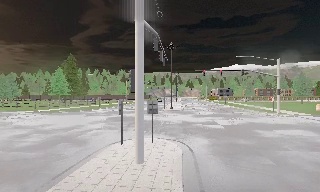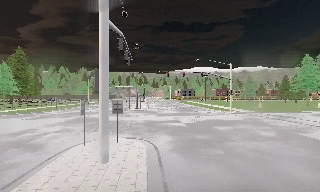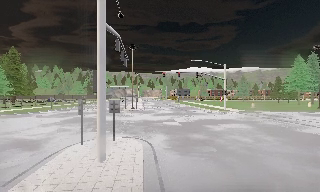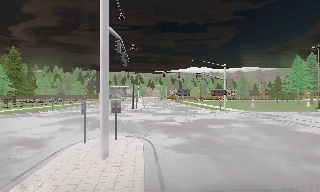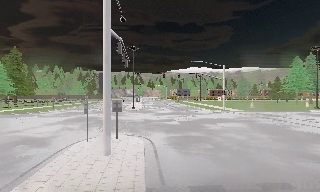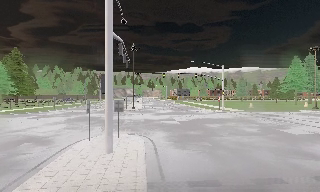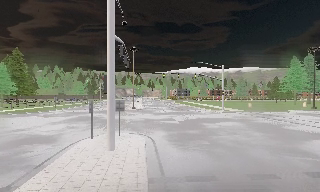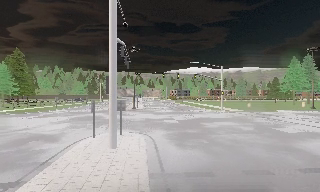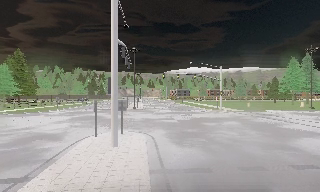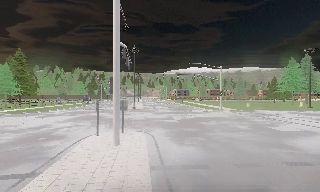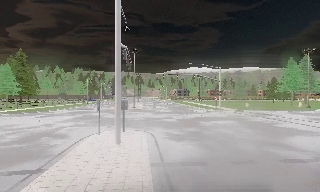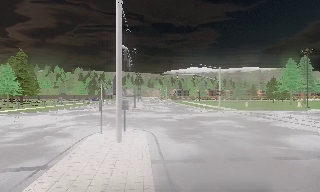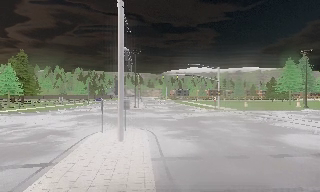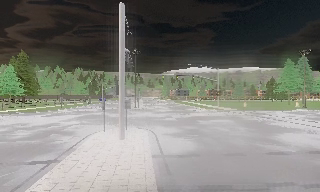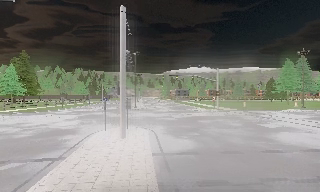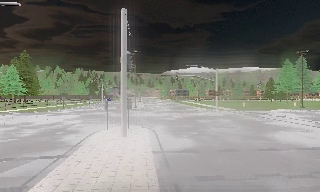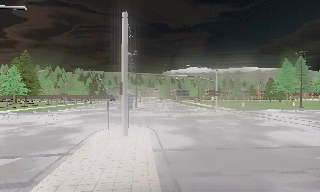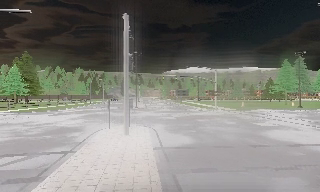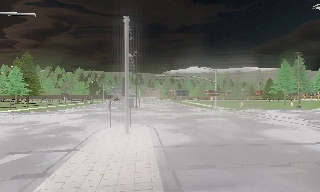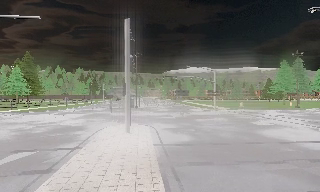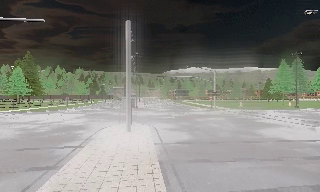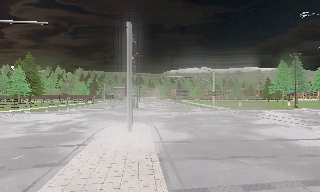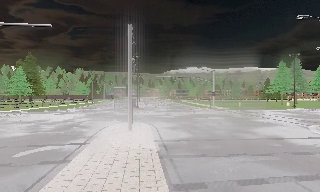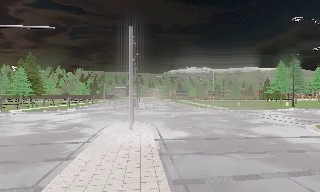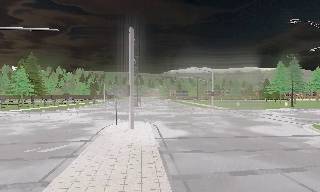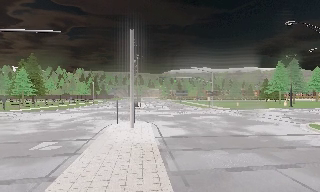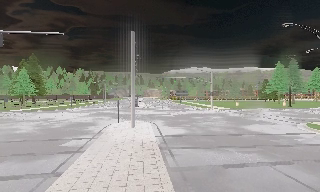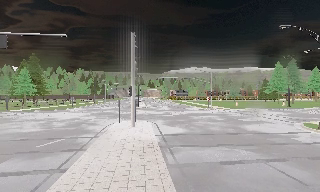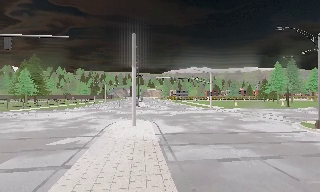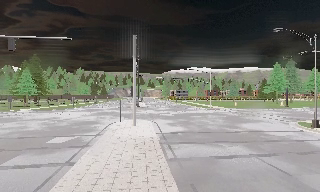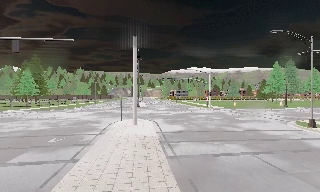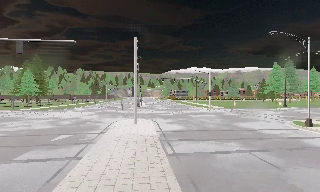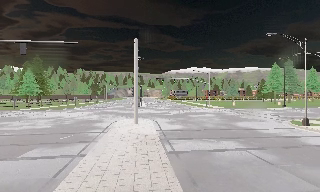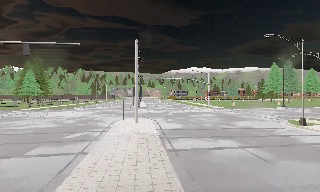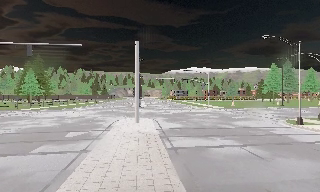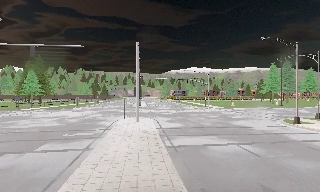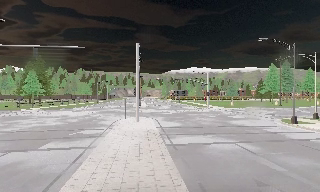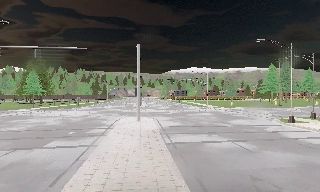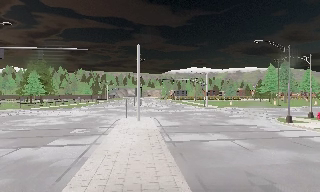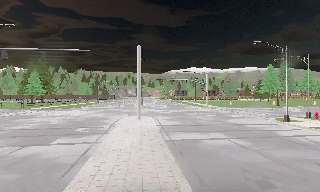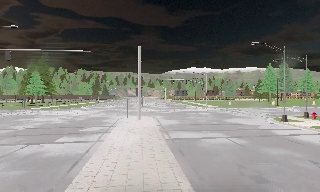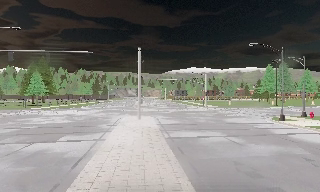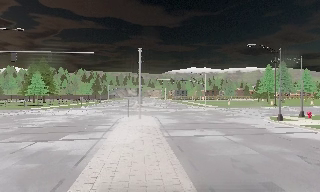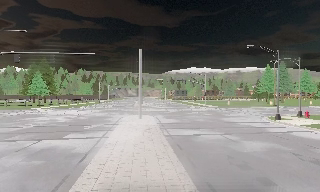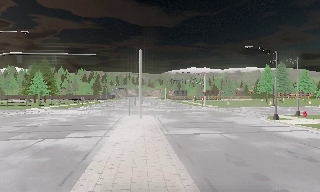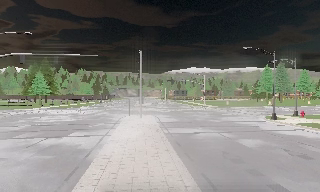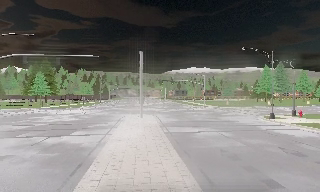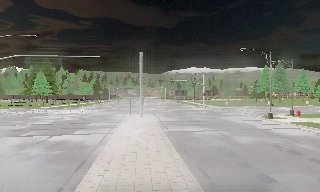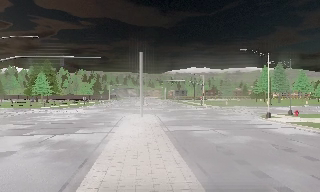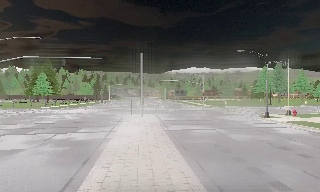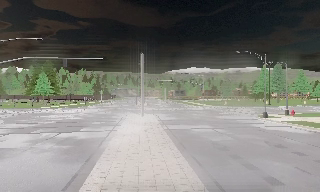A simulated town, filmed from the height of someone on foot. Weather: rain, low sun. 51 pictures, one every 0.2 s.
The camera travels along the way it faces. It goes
backward.
0.0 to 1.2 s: The camera swings to its right by about 15 degrees, and the scene slides to the left. It travels backward, about 1.5 m, so what stands in front gets smaller.
1.2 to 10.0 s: The camera travels backward, about 13 m, so what stands in front gets smaller.
The film runs backward here.
